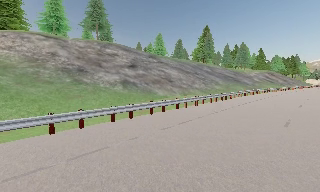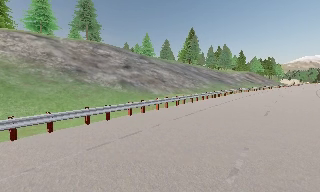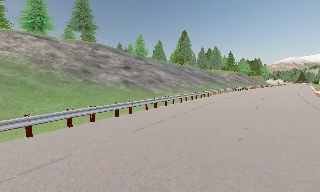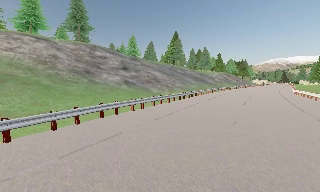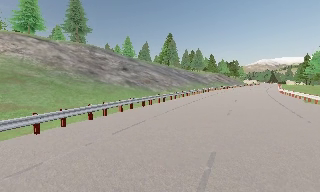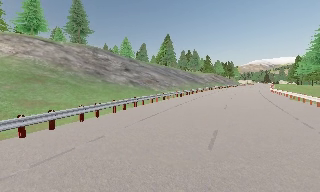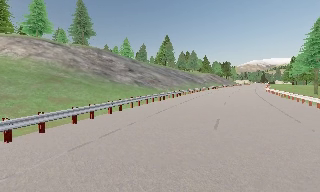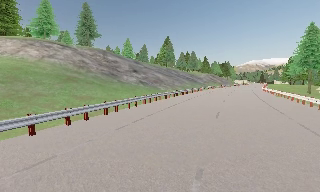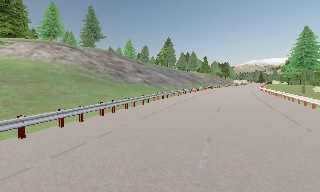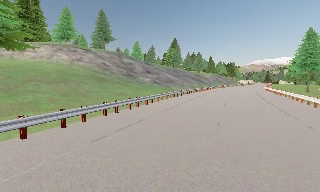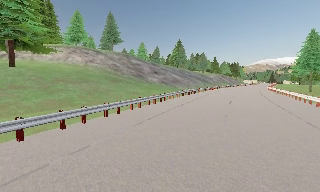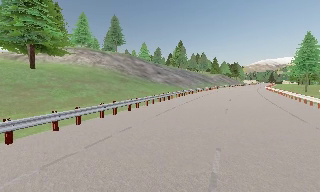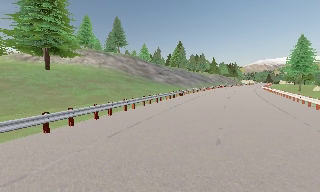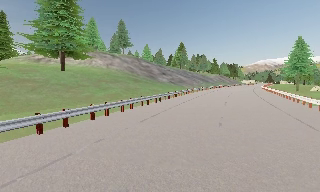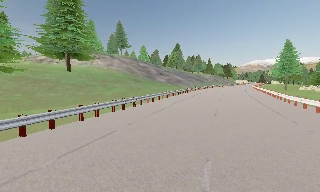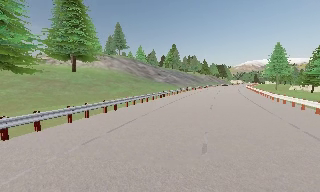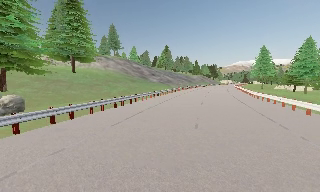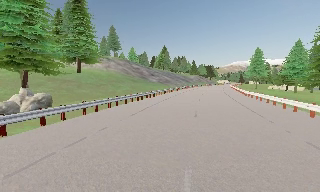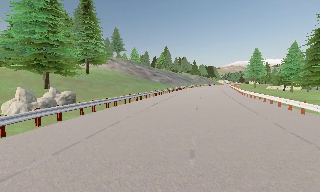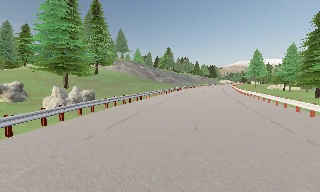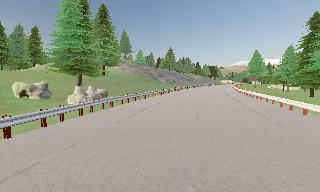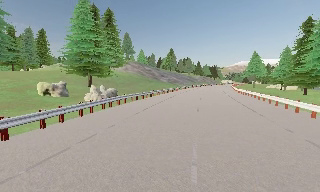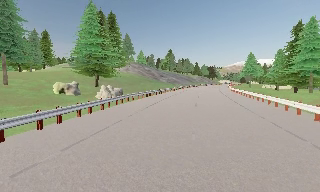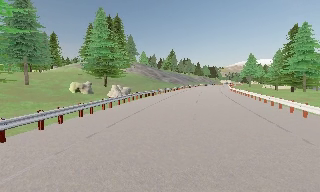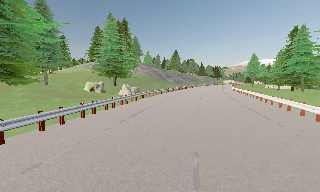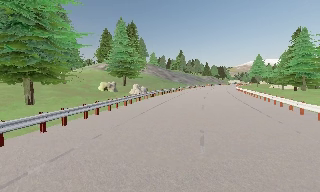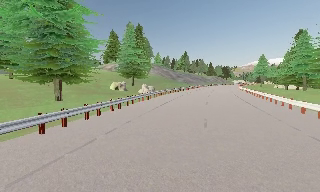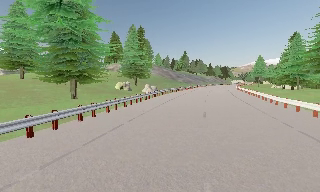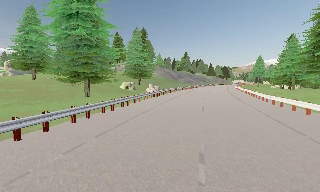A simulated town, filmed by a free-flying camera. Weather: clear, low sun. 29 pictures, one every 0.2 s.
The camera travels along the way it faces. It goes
backward.
0.0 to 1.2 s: The camera pans to its right, which is clockwise from overhead, by about 15 degrees. It travels backward and to its left, about 13 m, so what stands in front gets smaller.
1.2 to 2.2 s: The camera travels backward and to its left, about 11 m, so what stands in front gets smaller.
2.2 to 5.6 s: The camera travels backward, about 35 m, so what stands in front gets smaller.
The film runs backward here.
